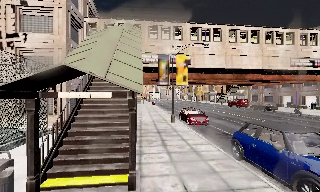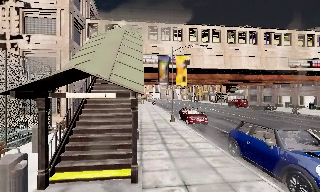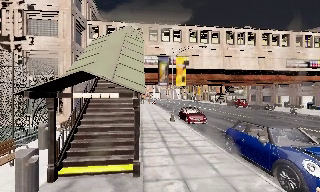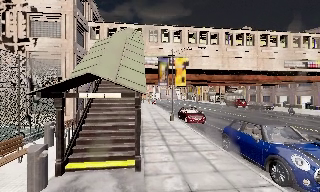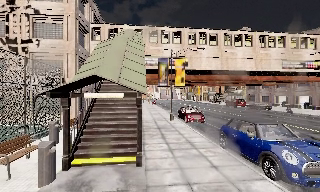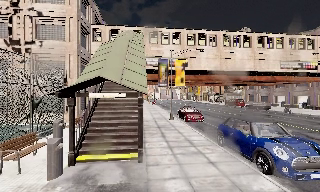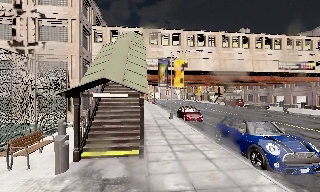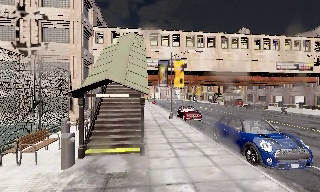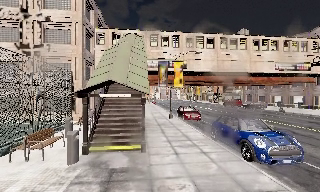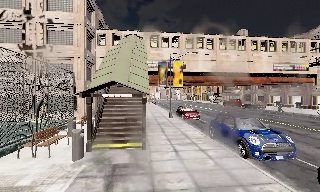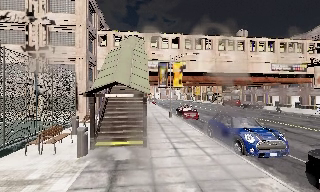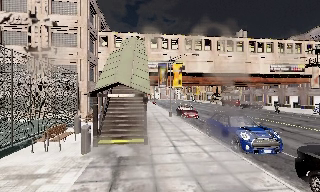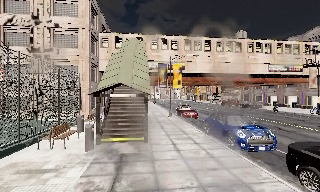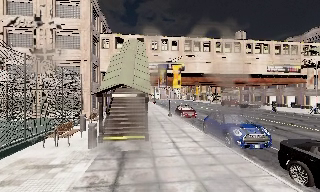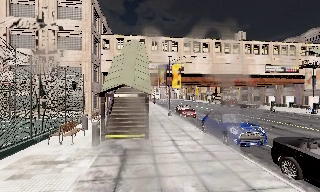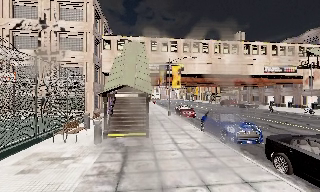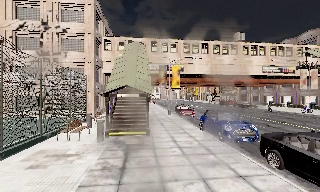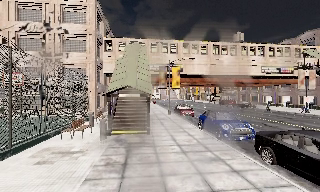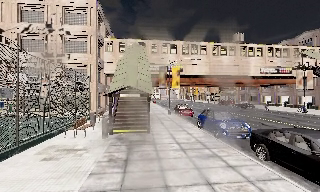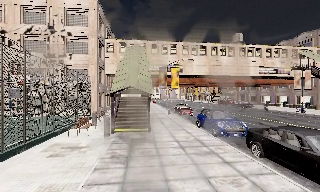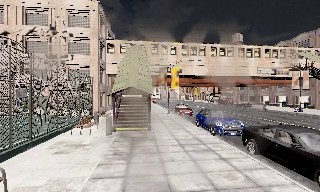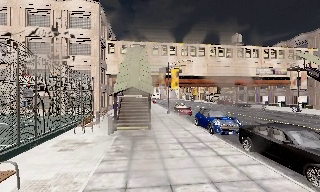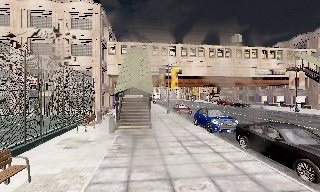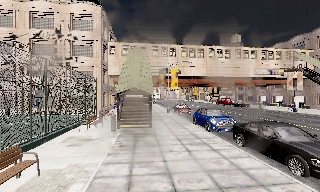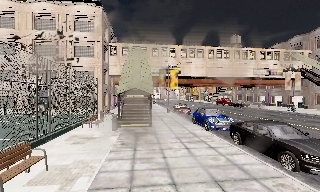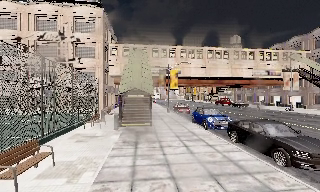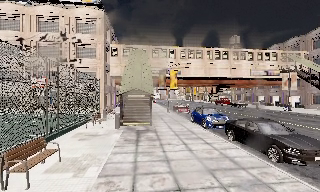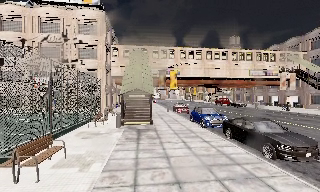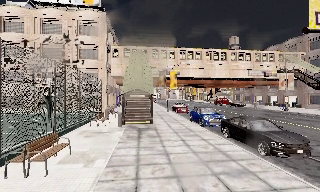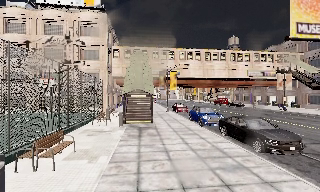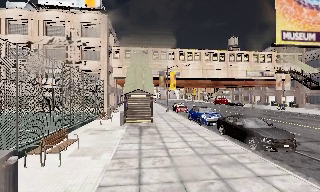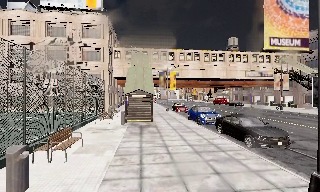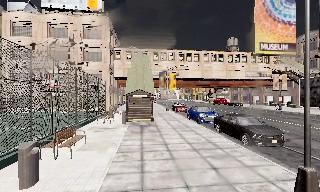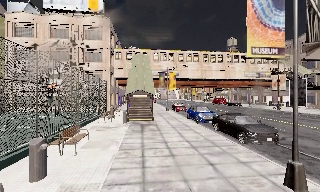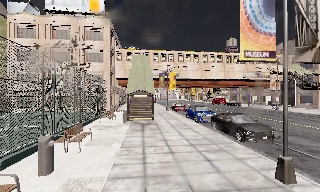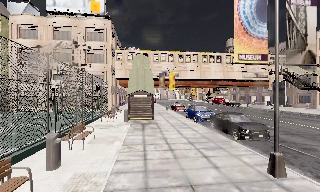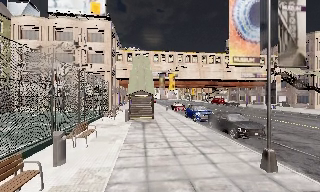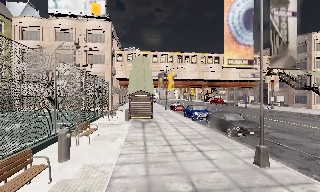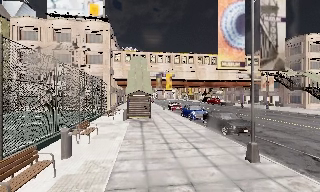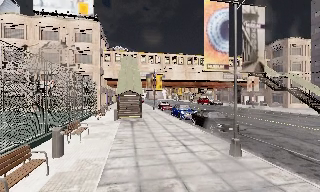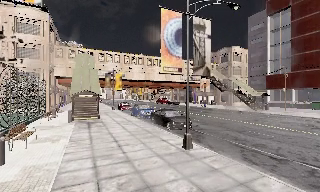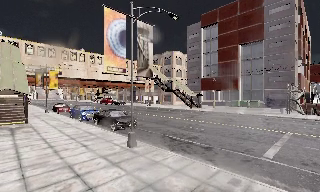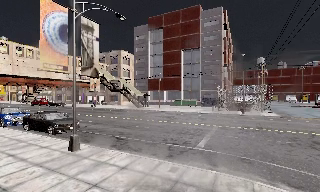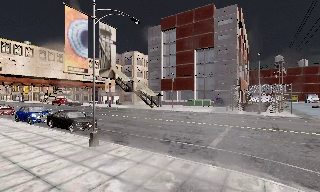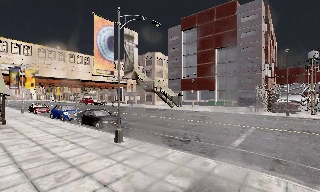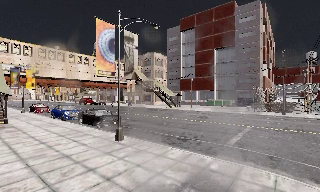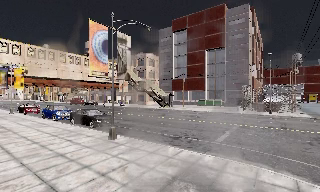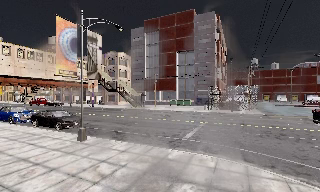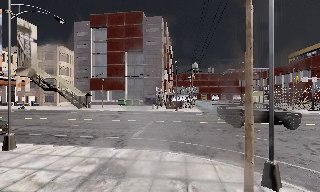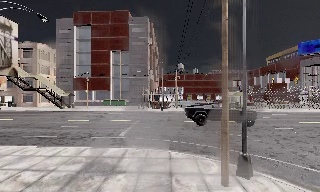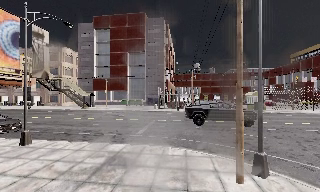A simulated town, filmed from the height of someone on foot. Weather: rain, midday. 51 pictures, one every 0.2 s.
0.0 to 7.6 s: The camera travels backward, about 13 m, so what stands in front gets smaller.
7.6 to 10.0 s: The camera swings to its right by about 75 degrees, and the scene slides to the left. It travels backward, about 4 m.
The film runs backward here.
